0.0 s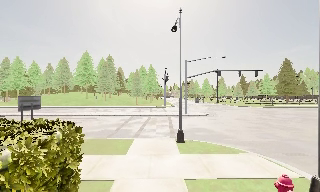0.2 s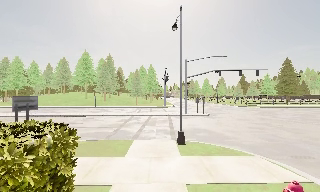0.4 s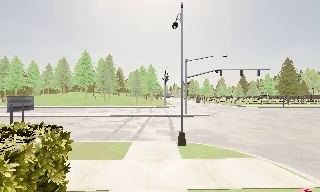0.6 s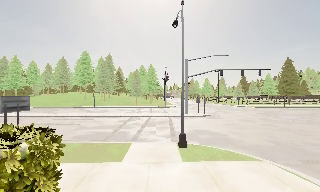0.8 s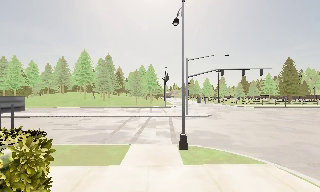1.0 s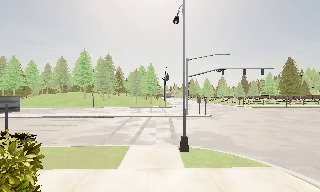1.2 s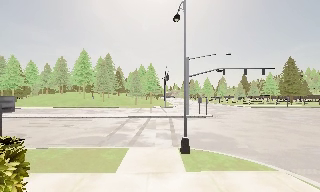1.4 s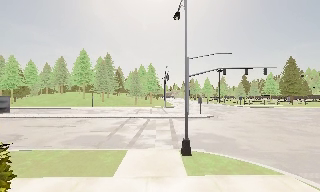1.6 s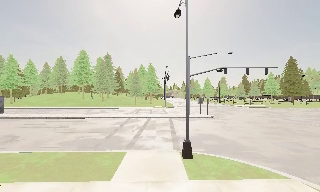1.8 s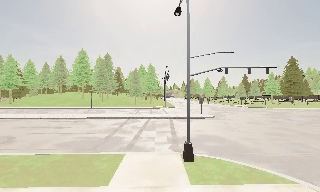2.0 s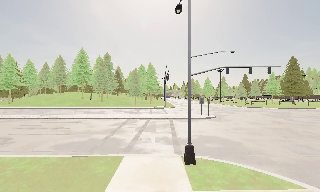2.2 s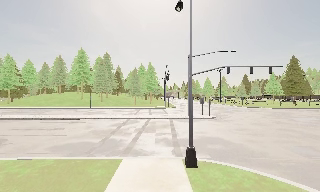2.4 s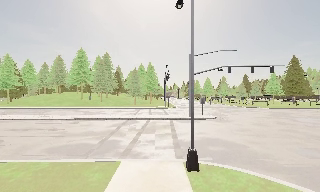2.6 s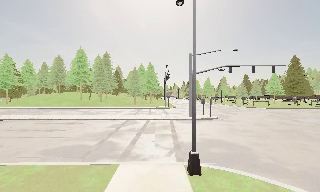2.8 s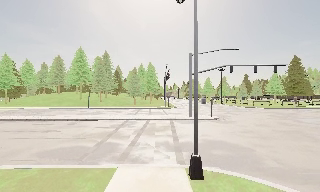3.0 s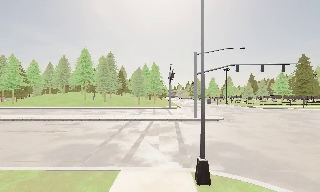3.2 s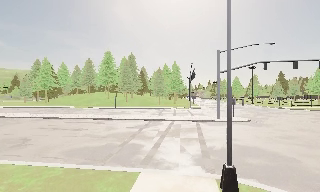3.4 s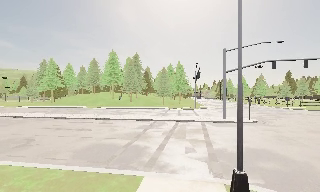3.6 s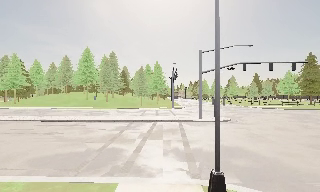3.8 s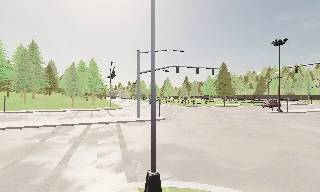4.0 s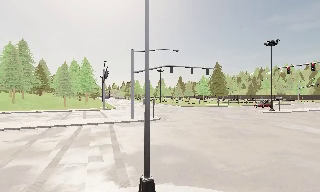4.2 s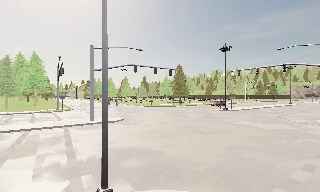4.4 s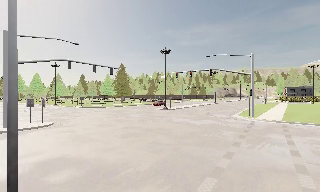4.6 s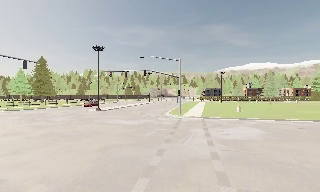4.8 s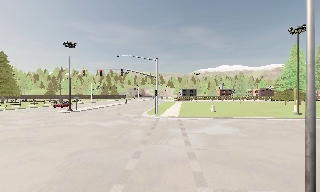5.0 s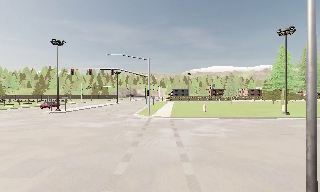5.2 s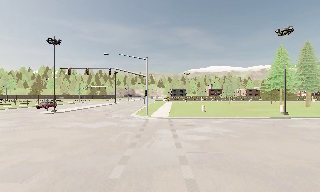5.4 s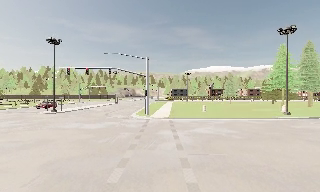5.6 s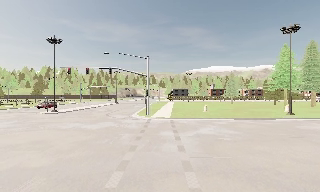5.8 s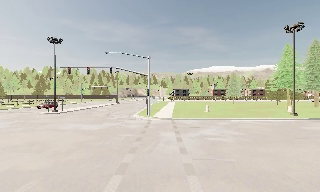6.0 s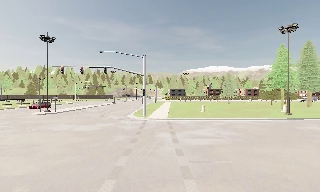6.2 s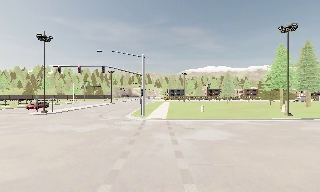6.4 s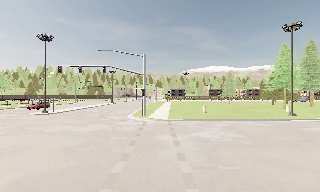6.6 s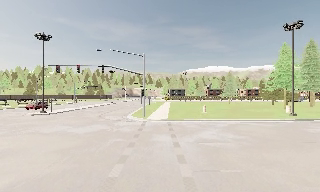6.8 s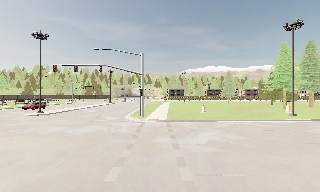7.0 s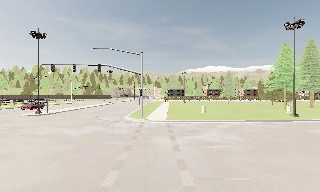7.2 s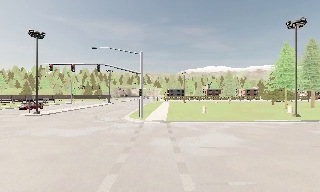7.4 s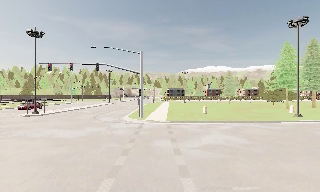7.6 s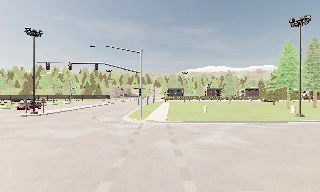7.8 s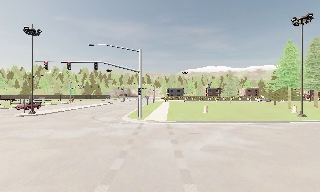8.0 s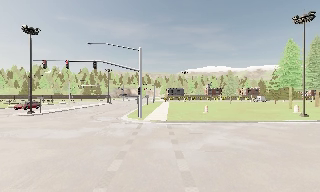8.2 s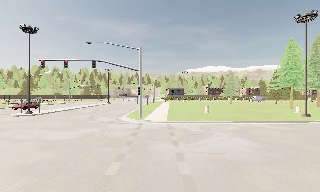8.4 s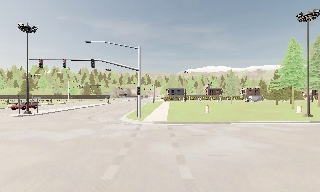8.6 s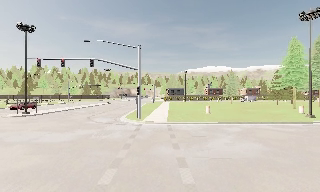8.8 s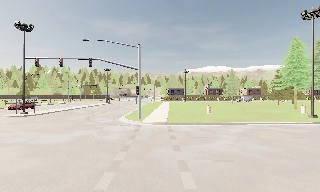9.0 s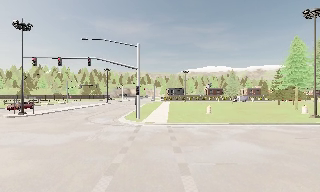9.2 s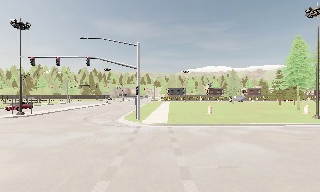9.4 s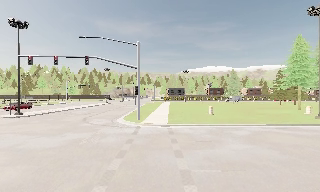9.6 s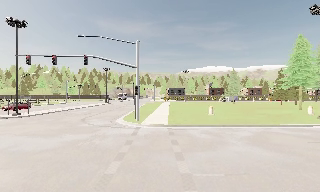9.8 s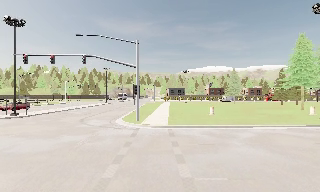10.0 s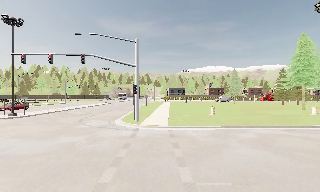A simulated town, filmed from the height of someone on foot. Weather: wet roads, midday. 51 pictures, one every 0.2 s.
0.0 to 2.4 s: The camera travels forward, about 3.5 m, so what stands in front looms larger.
2.4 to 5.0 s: The camera swings to its right by about 90 degrees, and the scene slides to the left. It travels forward, about 3.5 m.
5.0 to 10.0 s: The camera travels forward, about 7 m, so what stands in front looms larger.
The film runs forward here.
